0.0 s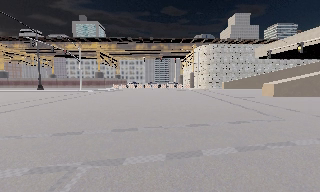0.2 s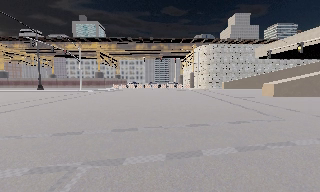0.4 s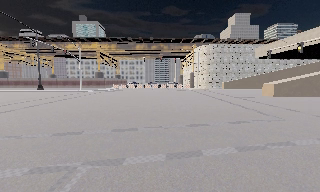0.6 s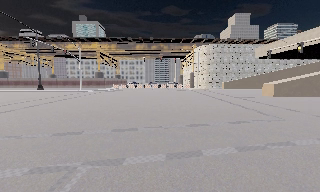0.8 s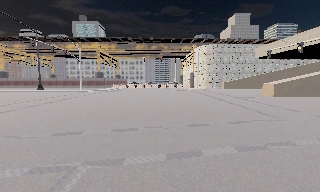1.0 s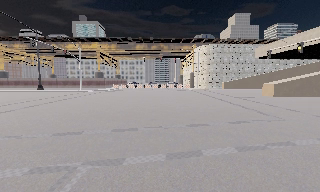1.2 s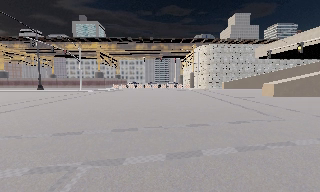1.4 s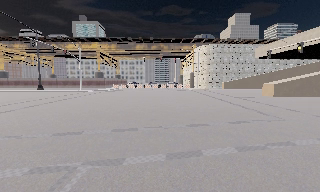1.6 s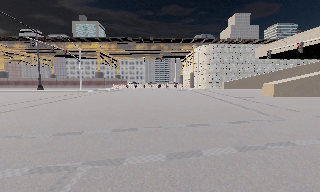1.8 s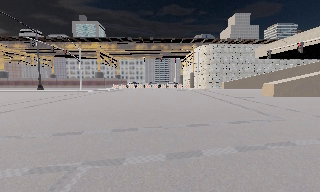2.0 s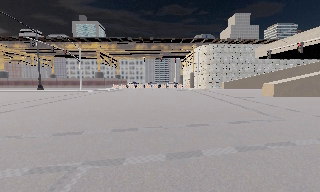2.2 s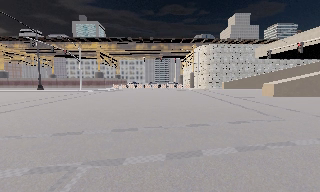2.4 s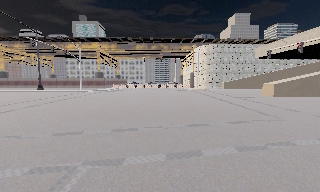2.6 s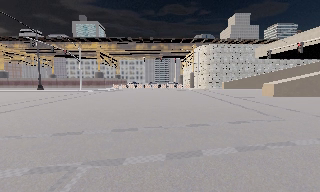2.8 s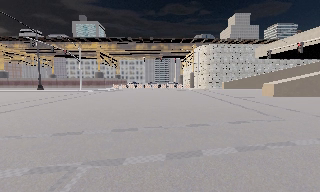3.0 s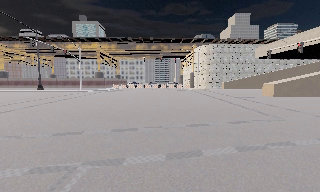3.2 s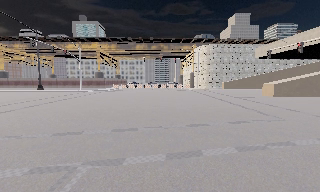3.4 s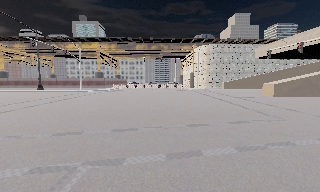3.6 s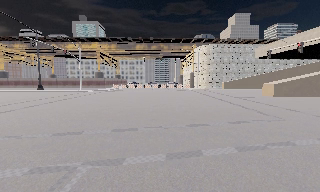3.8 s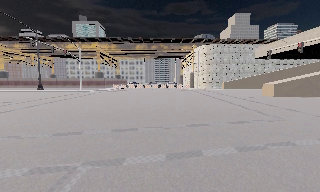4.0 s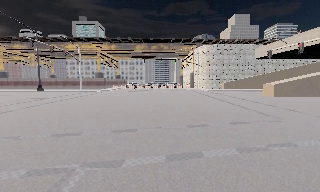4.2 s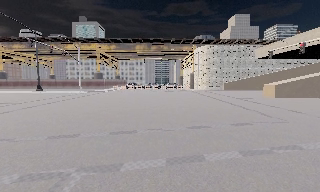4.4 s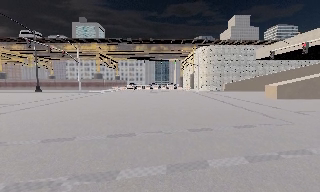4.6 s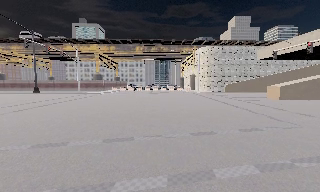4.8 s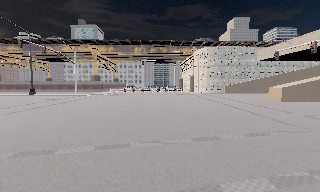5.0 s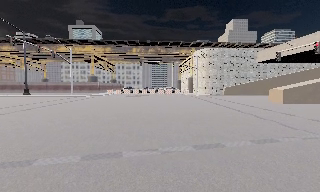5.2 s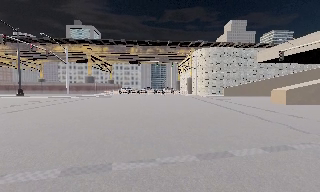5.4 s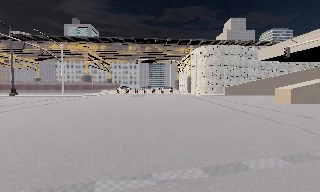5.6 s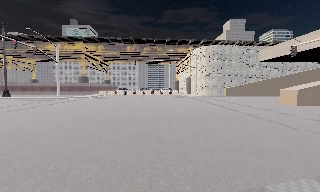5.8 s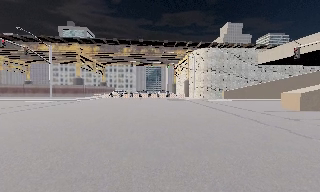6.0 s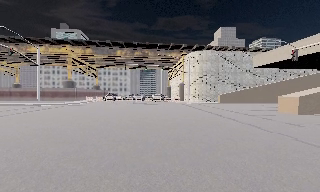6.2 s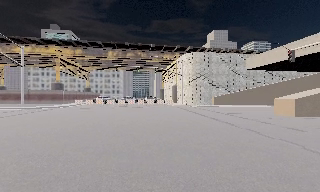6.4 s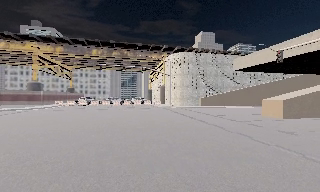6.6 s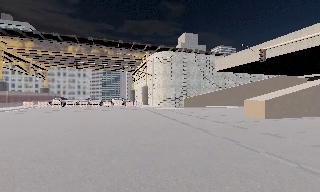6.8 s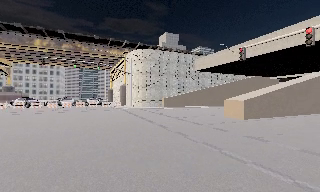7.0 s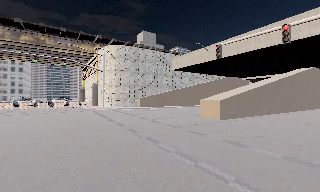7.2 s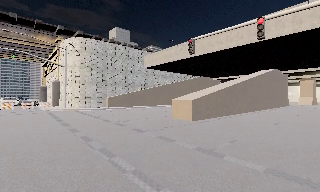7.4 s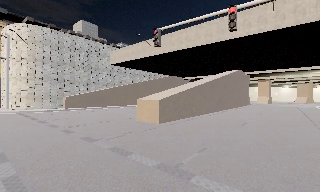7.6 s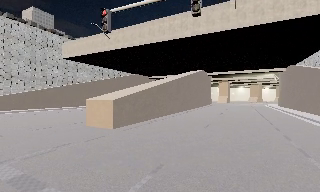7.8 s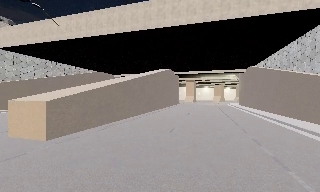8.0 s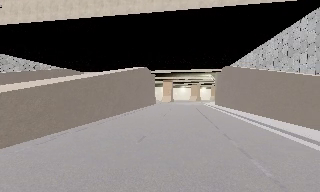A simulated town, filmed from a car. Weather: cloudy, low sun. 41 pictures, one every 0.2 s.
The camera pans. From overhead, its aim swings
clockwise.
The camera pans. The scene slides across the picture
to the left.
0.0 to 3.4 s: The camera keeps its place and its aim.
3.4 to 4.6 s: The camera travels forward, about 1 m, so what stands in front looms larger. It gains speed.
4.6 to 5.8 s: The camera travels forward, about 4.5 m, so what stands in front looms larger.
5.8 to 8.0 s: The scene slides to the left, as the camera pans about 80 degrees to its right. It travels forward, about 14 m. It gains speed.
The film runs forward here.
